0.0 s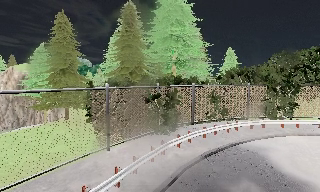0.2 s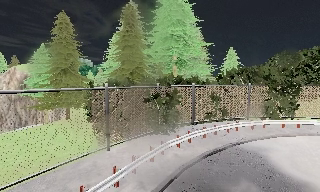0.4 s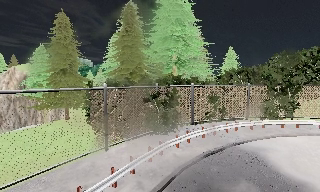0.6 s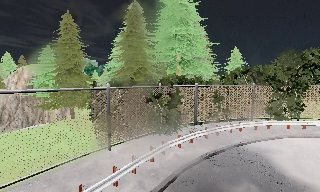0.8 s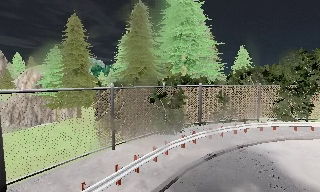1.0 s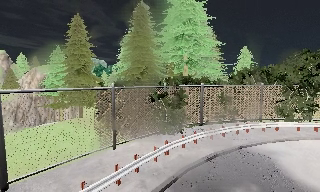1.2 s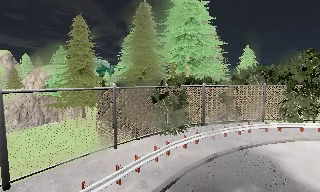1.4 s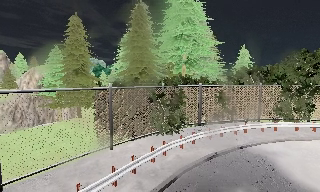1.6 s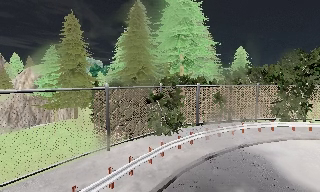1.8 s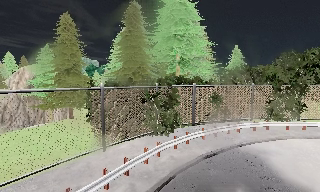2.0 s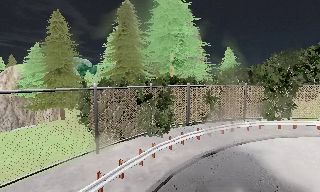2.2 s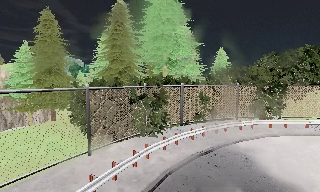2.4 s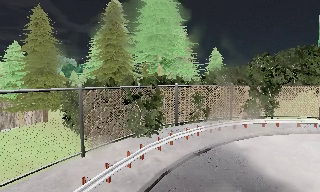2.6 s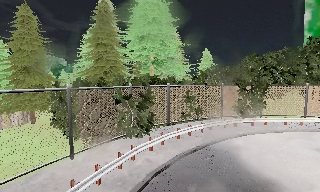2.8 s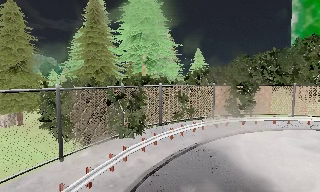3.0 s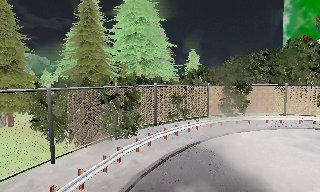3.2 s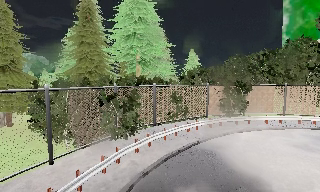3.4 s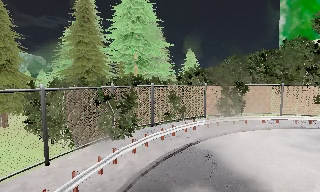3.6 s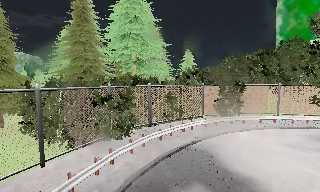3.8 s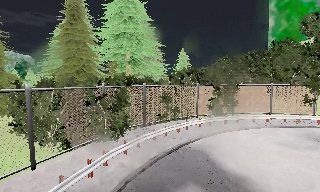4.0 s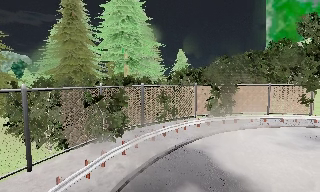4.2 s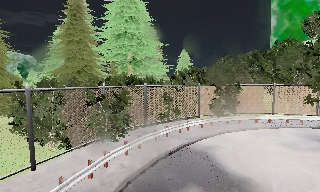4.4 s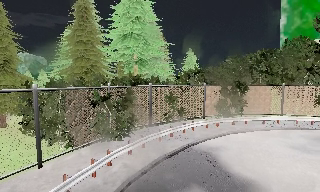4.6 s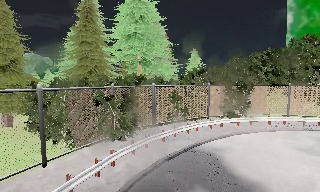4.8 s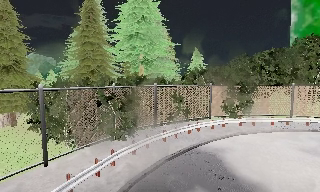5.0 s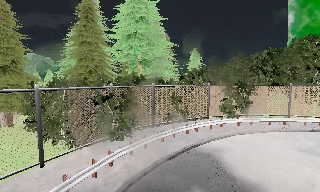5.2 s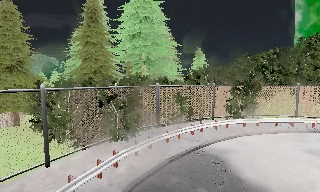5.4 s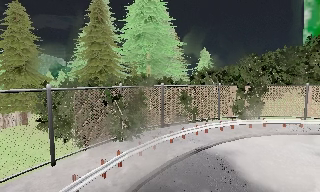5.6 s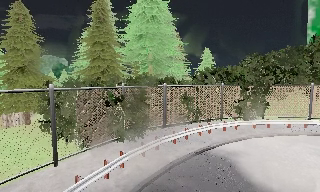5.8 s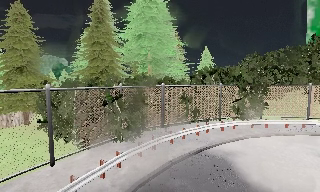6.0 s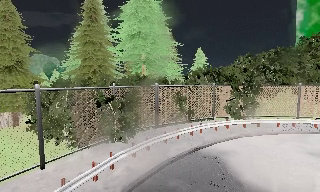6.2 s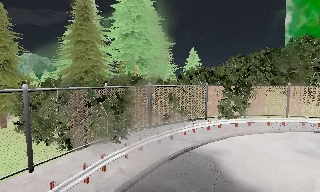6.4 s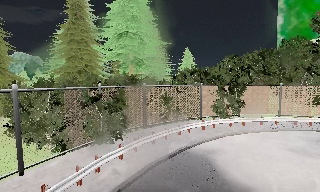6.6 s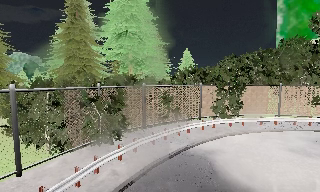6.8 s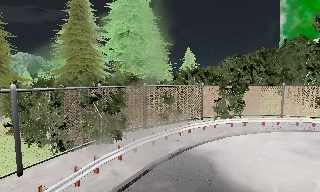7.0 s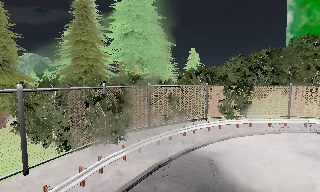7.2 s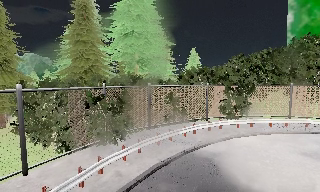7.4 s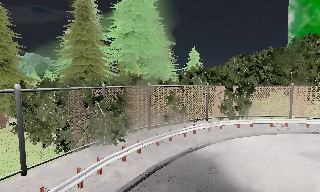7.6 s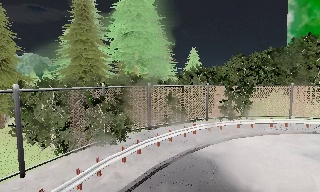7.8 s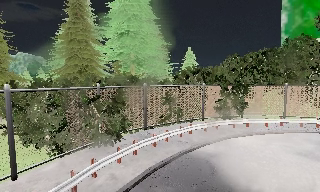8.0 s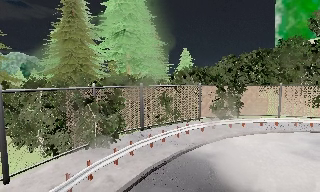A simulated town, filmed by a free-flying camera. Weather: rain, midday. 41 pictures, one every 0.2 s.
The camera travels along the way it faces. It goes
forward.
0.0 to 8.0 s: The scene slides to the left, as the camera pans about 15 degrees to its right. It travels forward and to its right, about 2 m, so what stands in front looms larger.
The film runs backward here.
